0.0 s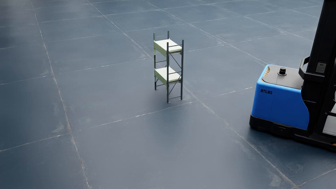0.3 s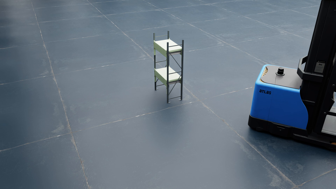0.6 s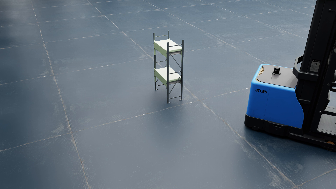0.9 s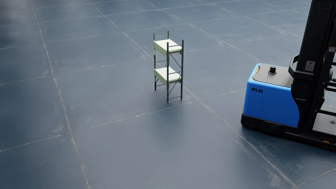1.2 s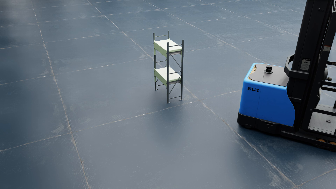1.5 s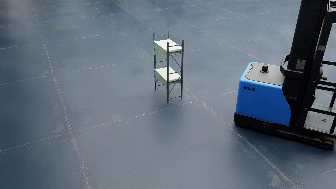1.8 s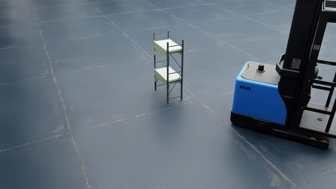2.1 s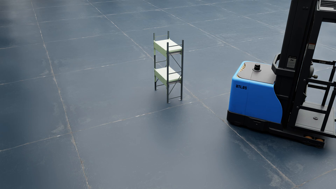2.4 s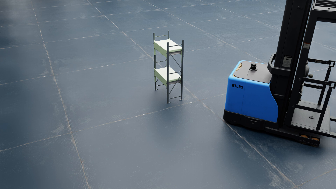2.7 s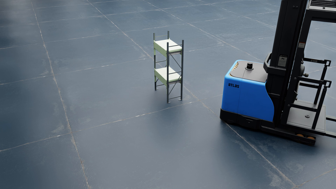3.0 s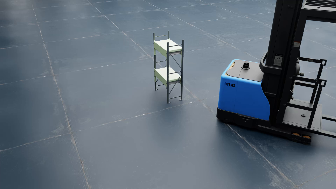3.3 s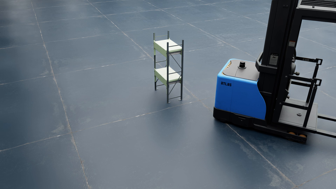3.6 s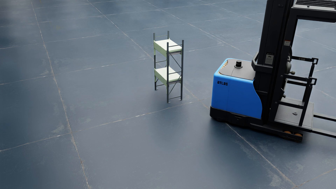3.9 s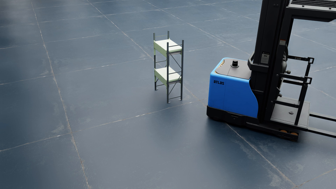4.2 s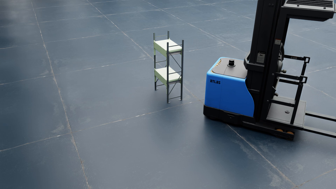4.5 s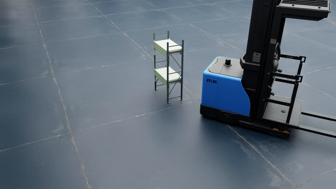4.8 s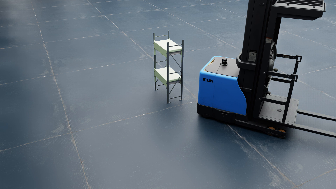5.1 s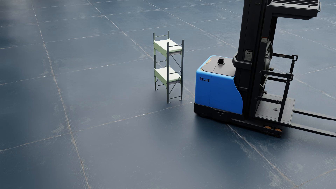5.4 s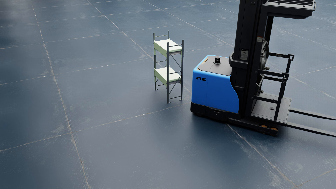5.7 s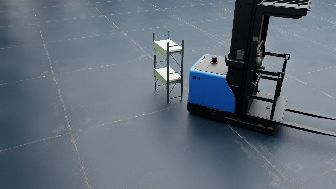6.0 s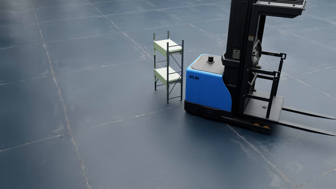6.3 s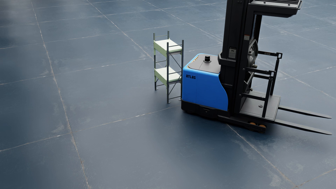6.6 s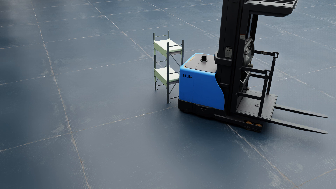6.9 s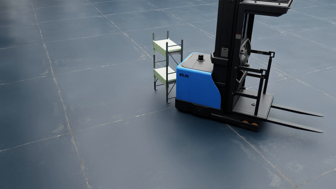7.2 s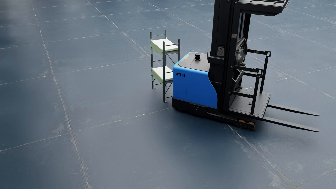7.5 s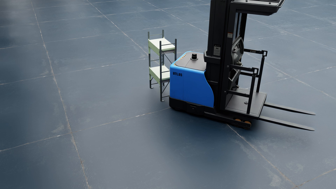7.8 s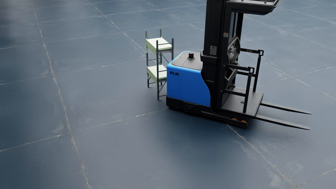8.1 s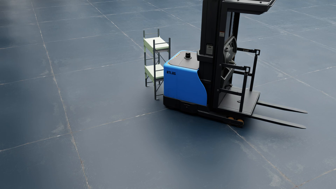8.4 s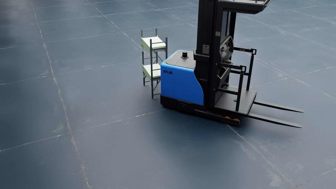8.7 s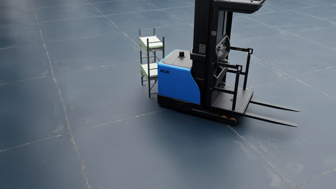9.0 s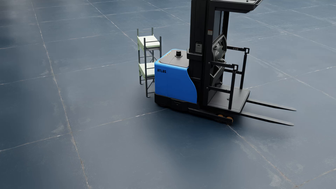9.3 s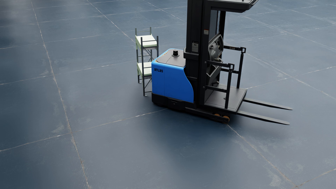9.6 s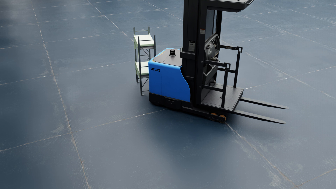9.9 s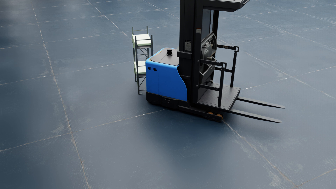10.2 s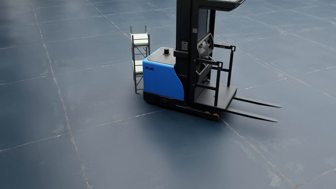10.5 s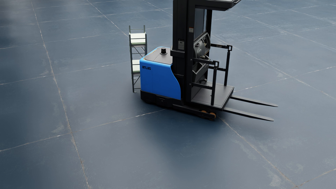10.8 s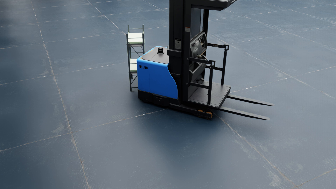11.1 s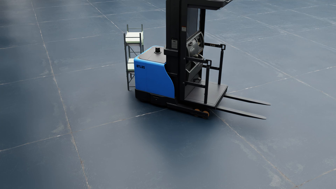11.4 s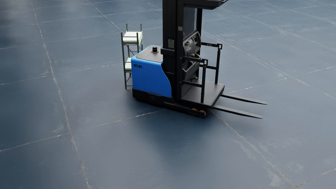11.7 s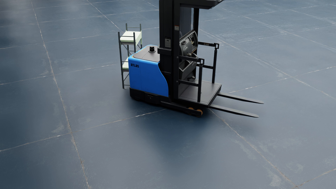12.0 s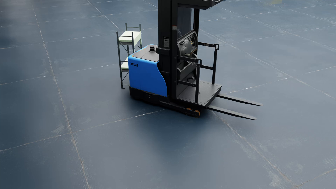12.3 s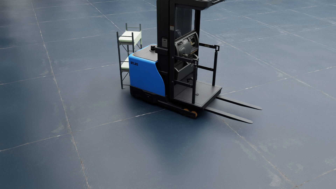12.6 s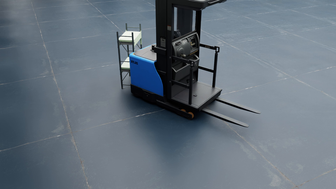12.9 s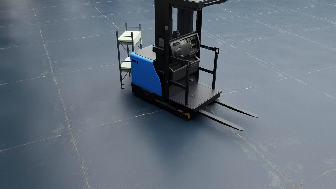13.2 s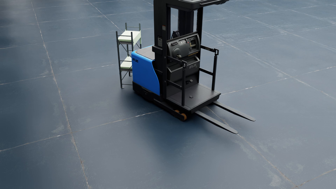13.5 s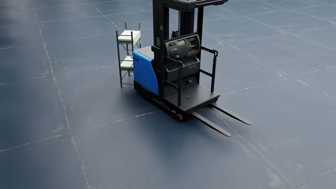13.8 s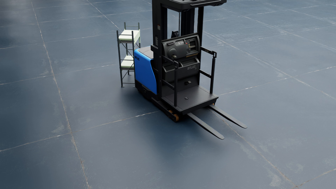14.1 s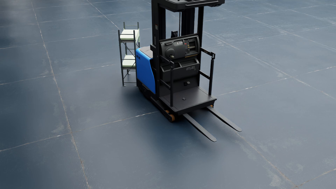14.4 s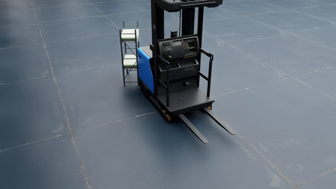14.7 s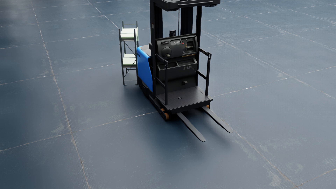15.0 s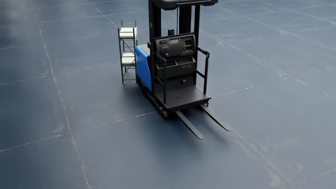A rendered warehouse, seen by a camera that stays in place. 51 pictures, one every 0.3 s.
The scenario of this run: A forklift runs into an object in its way.
